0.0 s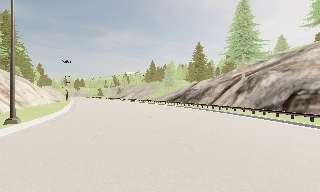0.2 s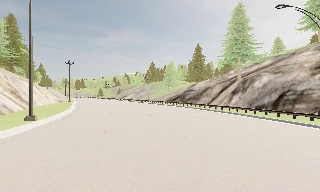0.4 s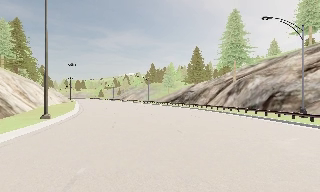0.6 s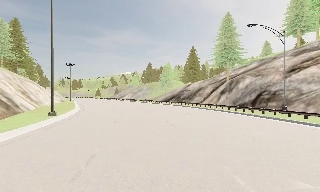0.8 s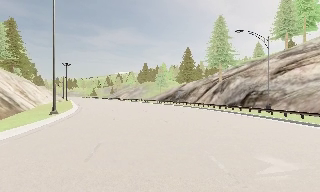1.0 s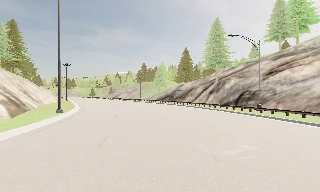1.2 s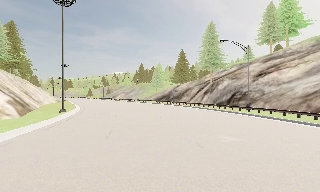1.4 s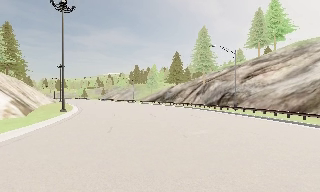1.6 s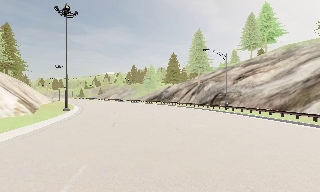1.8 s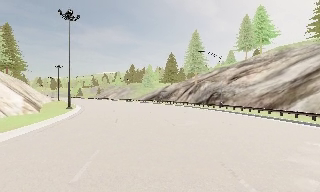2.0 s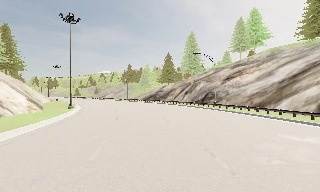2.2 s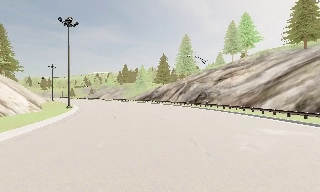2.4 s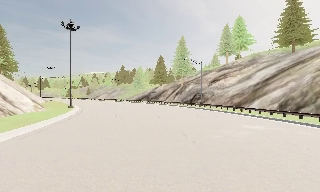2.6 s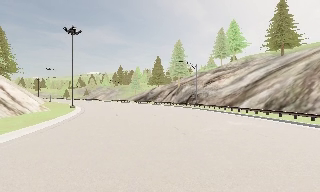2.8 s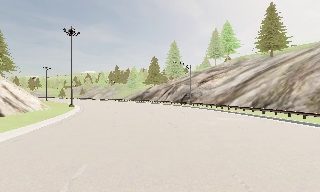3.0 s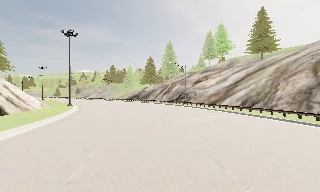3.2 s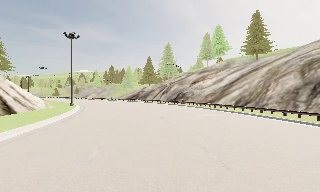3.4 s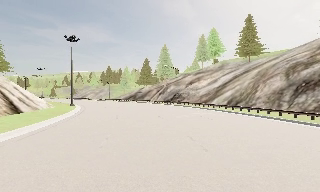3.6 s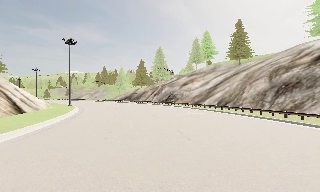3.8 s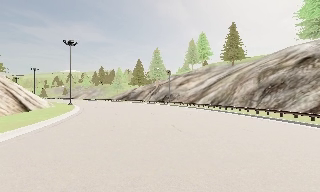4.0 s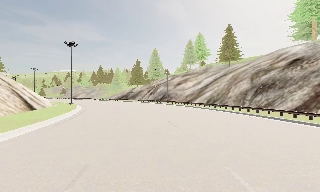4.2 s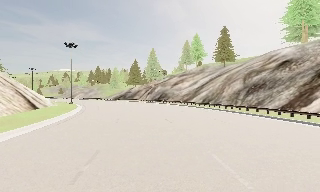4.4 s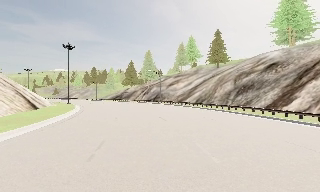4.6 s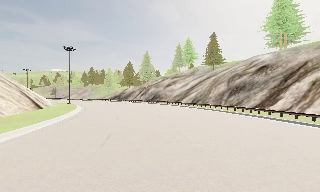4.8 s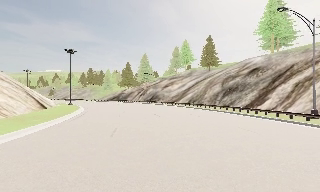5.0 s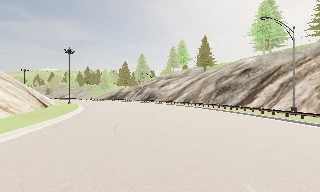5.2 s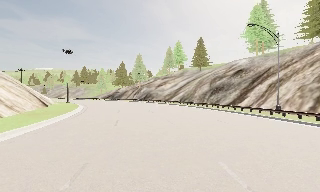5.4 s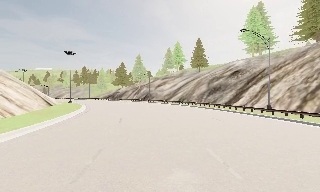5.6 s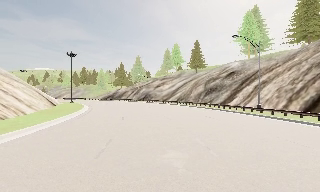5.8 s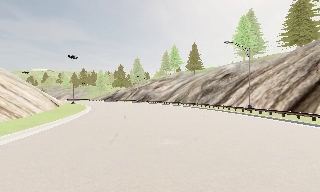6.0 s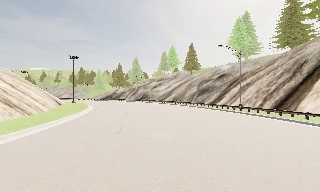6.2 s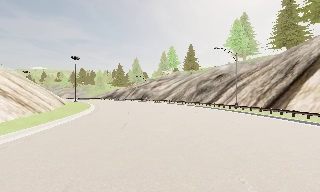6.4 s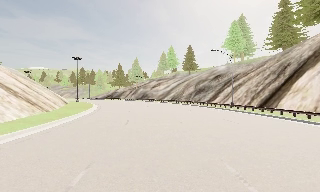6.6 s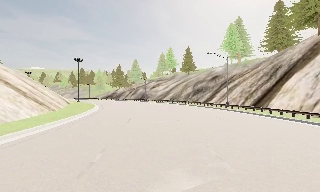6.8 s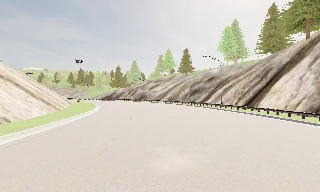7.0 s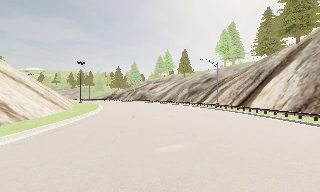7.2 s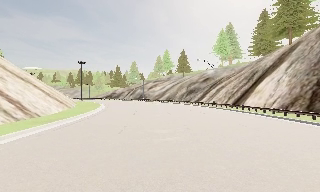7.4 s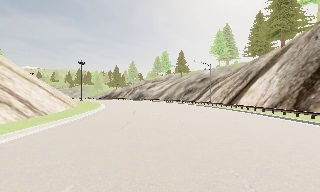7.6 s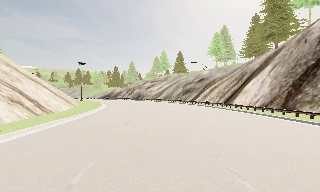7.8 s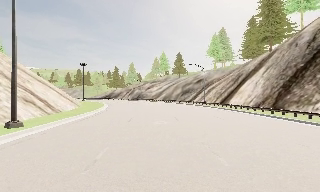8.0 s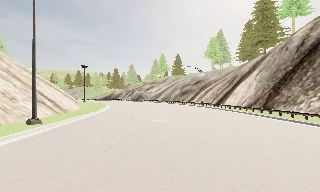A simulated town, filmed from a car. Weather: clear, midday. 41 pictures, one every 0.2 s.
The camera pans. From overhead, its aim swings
clockwise.
The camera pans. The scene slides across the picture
to the left.
0.0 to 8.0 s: The scene slides to the left, as the camera pans about 30 degrees to its right. It travels backward, about 50 m.
The film runs backward here.
